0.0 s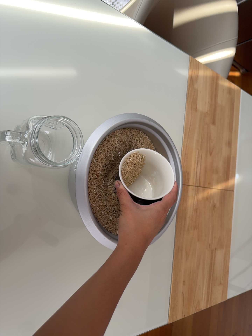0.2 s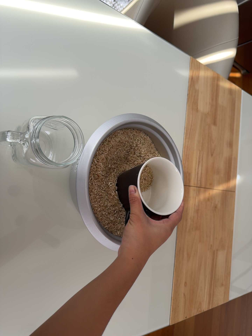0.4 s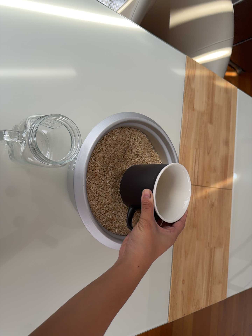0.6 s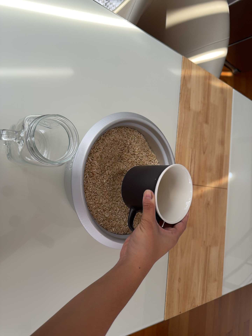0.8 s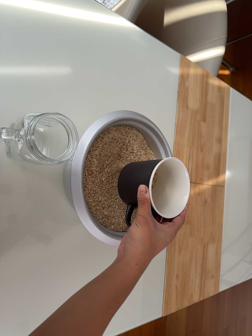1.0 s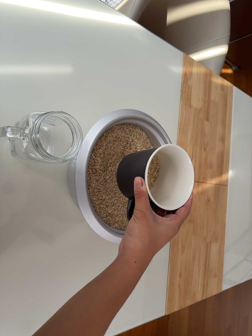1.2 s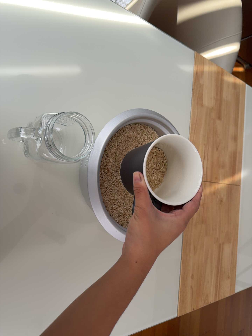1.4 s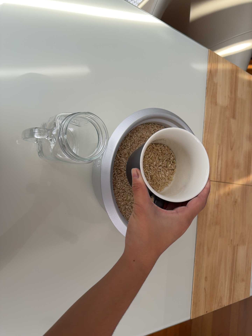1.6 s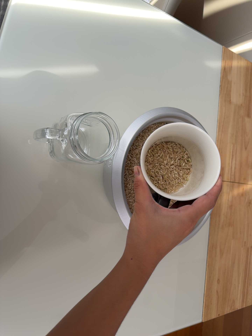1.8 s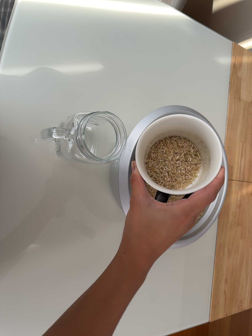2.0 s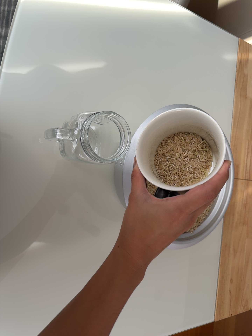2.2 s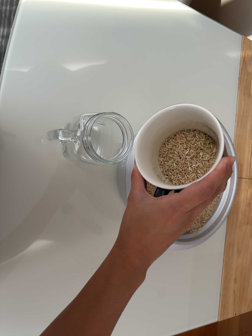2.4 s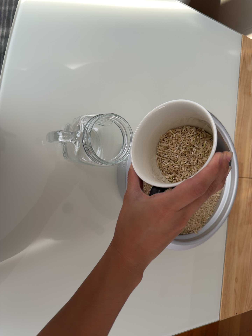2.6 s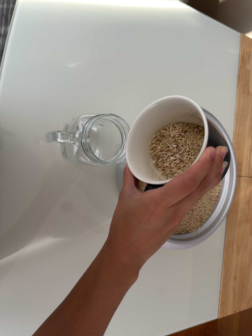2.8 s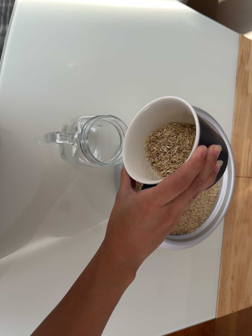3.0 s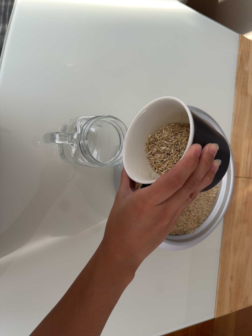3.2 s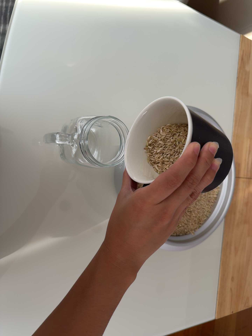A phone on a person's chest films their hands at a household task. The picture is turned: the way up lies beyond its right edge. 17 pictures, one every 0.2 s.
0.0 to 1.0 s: The camera shifts only a little, or ends up much as it began.
1.0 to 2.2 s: The camera swings to its left by about 10 degrees, and the scene slides to the right.
2.2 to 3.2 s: The camera keeps its place and its aim.
The film runs forward here.
